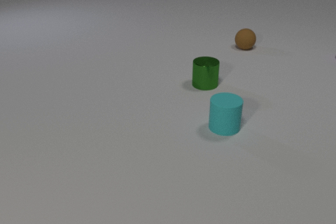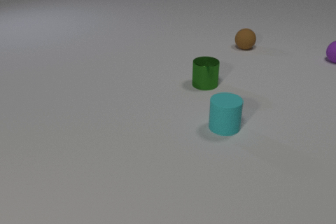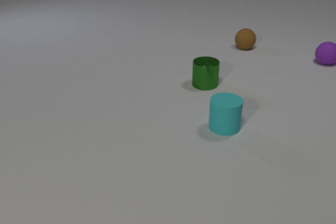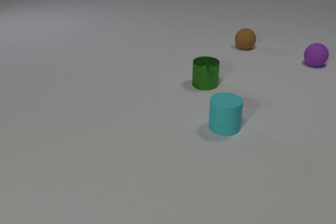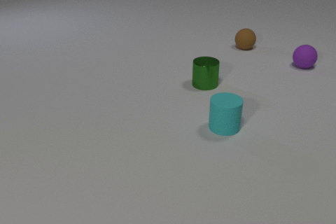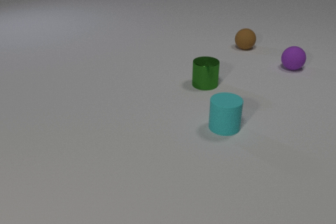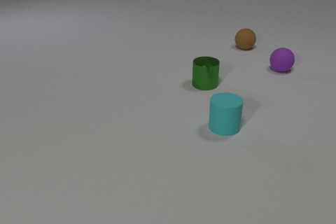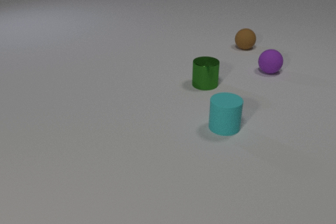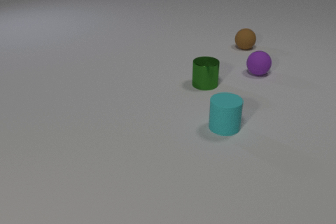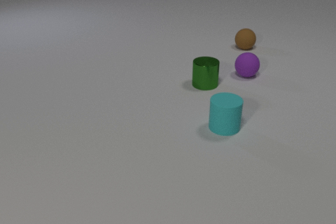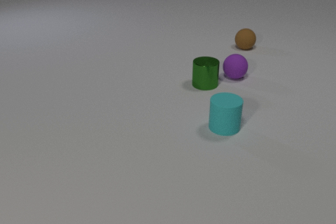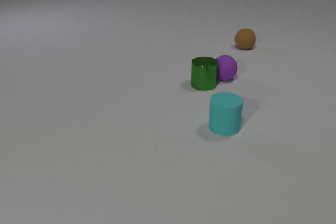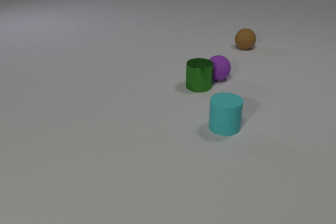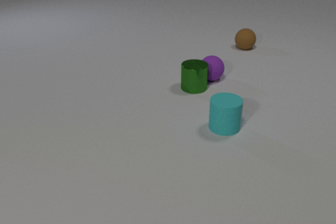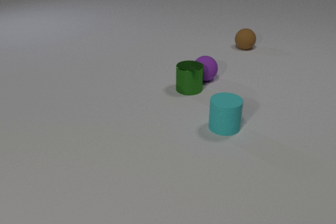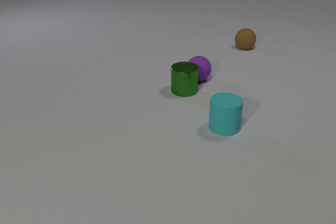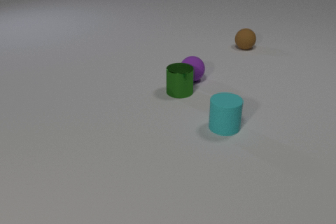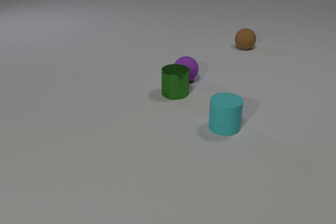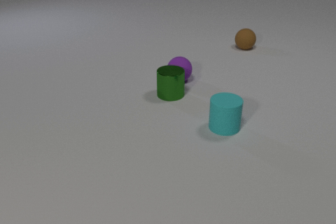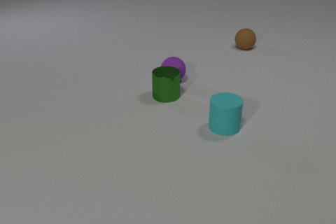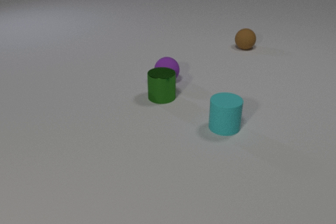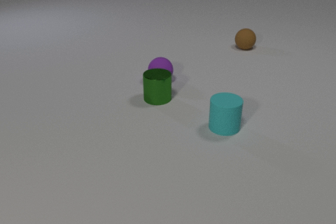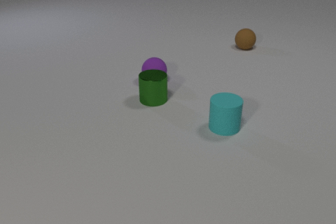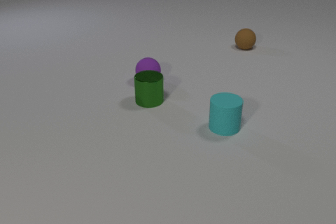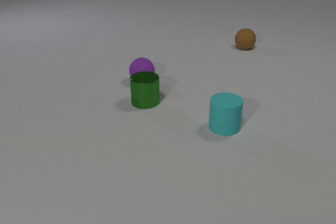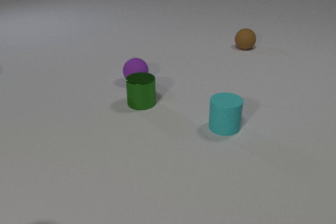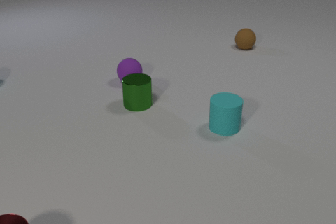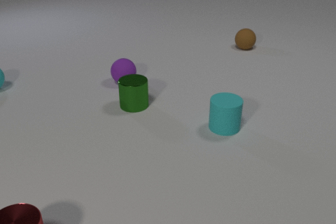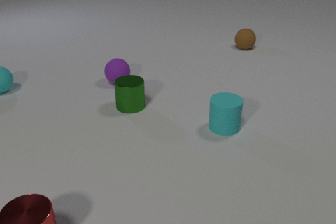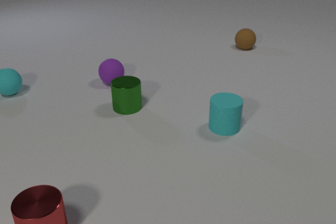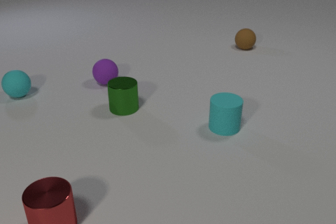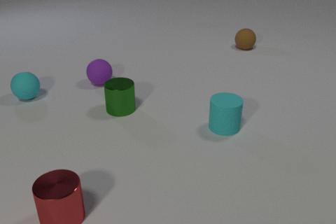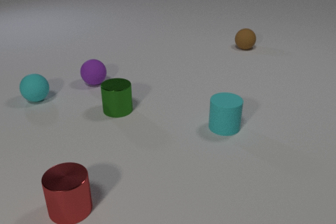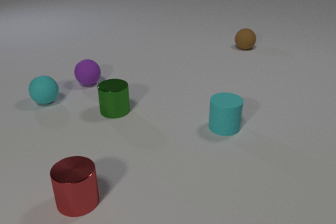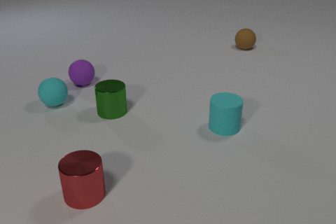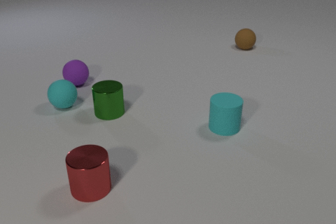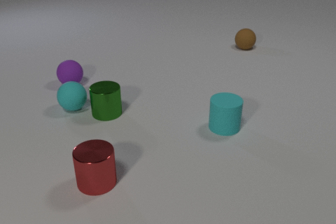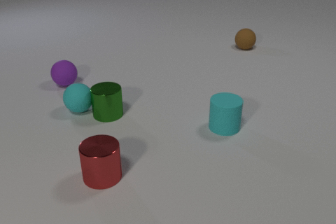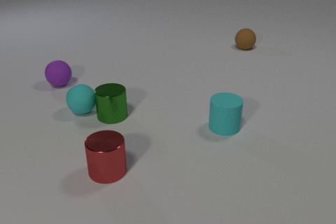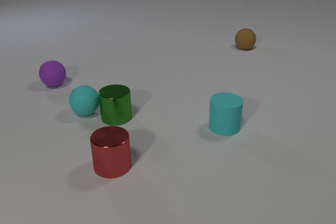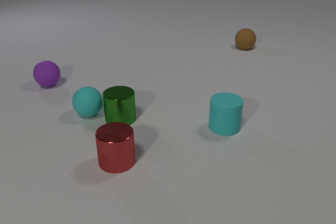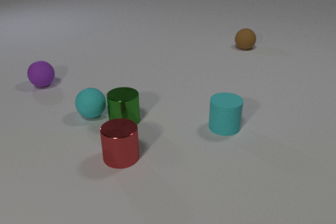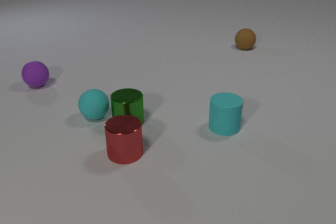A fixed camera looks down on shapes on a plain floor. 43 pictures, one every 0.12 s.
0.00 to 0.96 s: The purple rubber sphere comes in at the right edge, rolls to the left and toward the camera.
0.96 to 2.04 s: The purple rubber sphere rolls to the left. The green metal cylinder slides to the left and toward the camera. The purple rubber sphere and the green metal cylinder collide.
2.04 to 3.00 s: The purple rubber sphere rolls to the left. The green metal cylinder slides to the left and toward the camera.
3.00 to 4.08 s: The purple rubber sphere rolls to the left. The green metal cylinder slides to the left and toward the camera. The cyan rubber sphere comes in at the left edge, rolls to the right and toward the camera. The red metal cylinder comes in at the bottom edge, slides away from the camera and to the right.
4.08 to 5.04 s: The purple rubber sphere rolls to the left. The green metal cylinder slides toward the camera and to the right. The cyan rubber sphere rolls to the right and toward the camera. The red metal cylinder slides away from the camera and to the right. The green metal cylinder and the cyan rubber sphere collide.
How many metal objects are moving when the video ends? 2.
Are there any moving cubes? no.
What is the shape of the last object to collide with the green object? sphere.
